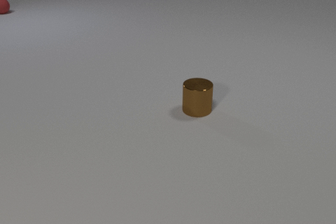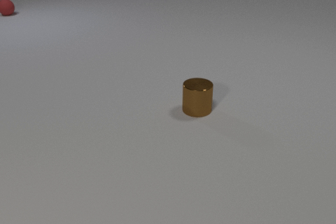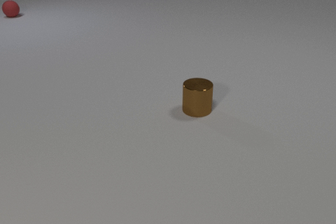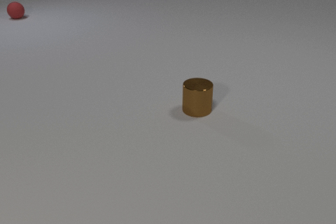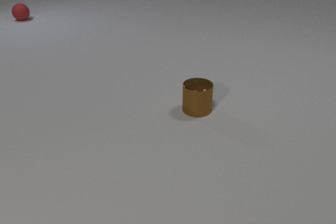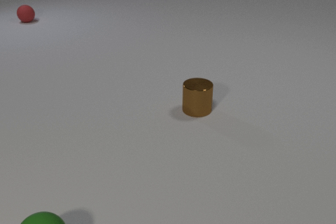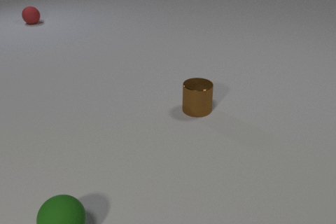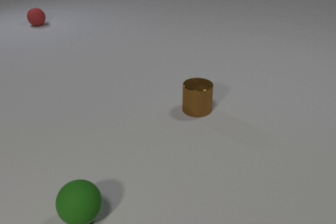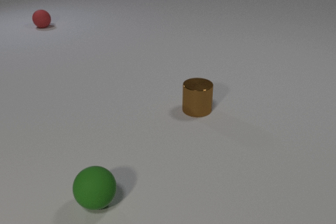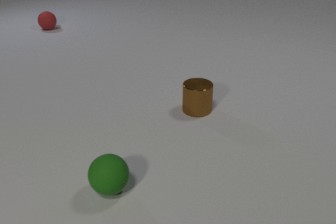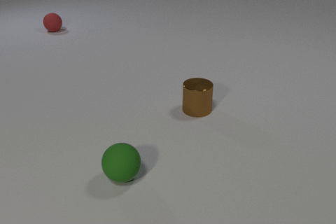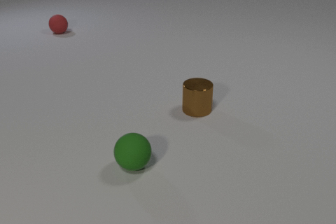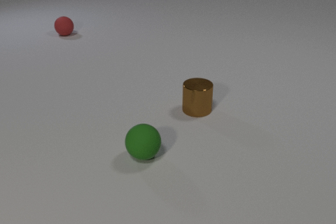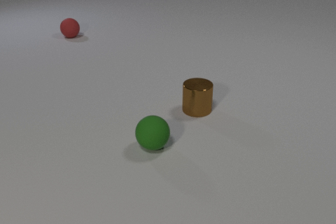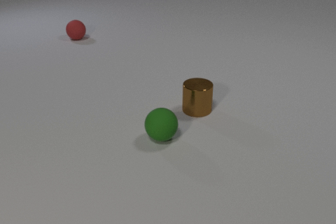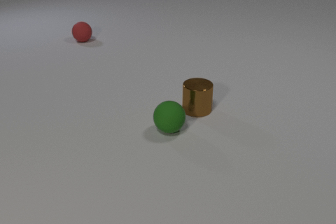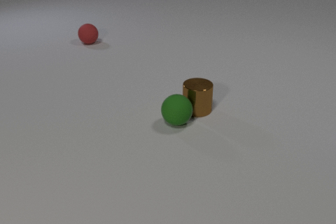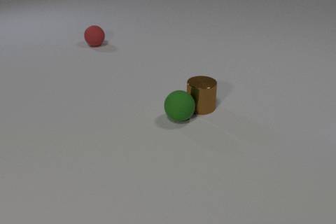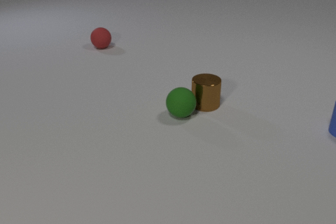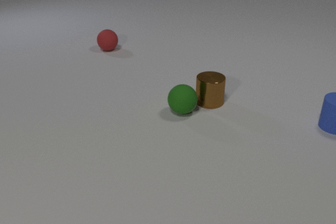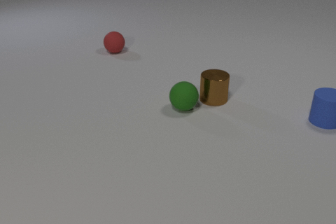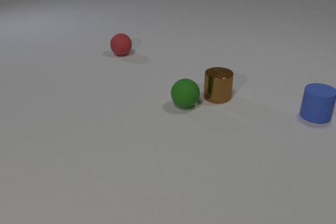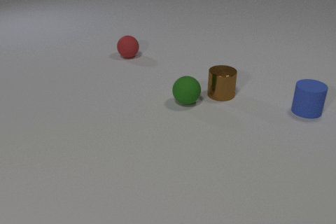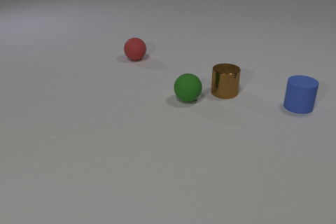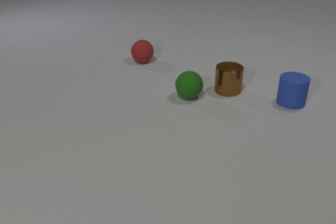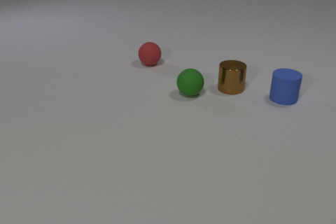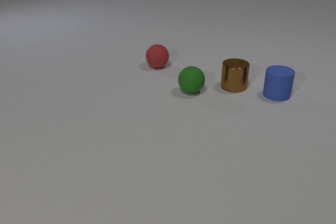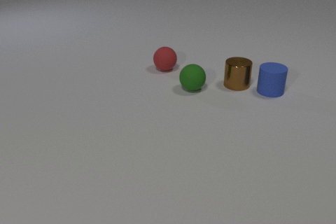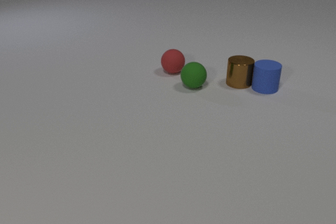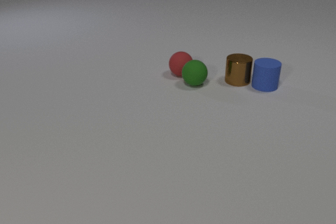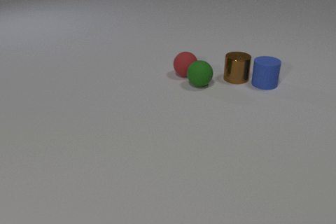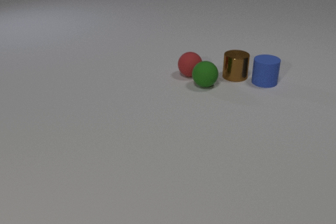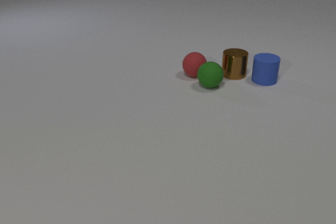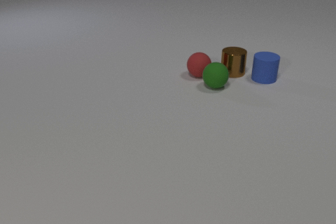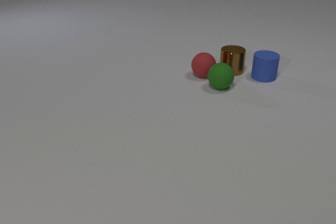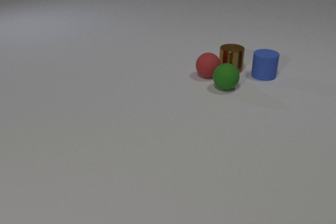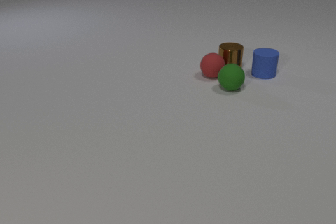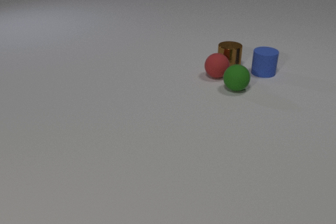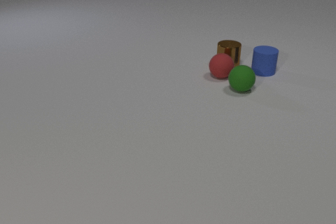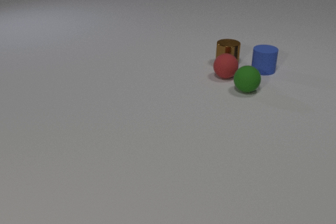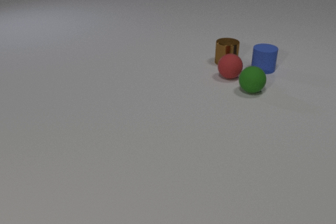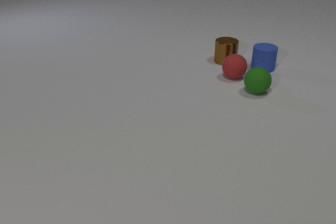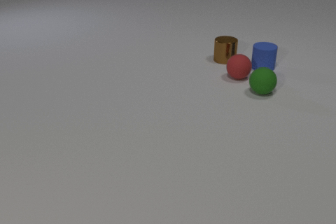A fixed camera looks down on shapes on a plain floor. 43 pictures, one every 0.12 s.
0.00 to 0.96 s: The green rubber sphere comes in at the bottom edge, rolls away from the camera and to the right. The red rubber sphere rolls toward the camera and to the right.
0.96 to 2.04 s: The green rubber sphere rolls away from the camera and to the right. The red rubber sphere rolls toward the camera and to the right. The green rubber sphere and the brown metal cylinder collide.
2.04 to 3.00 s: The green rubber sphere rolls away from the camera. The brown metal cylinder slides away from the camera and to the right. The red rubber sphere rolls toward the camera and to the right. The blue rubber cylinder comes in at the right edge, slides to the left and away from the camera.
3.00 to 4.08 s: The green rubber sphere rolls to the right and away from the camera. The brown metal cylinder slides away from the camera. The red rubber sphere rolls to the right and toward the camera. The blue rubber cylinder slides away from the camera and to the left. The brown metal cylinder and the blue rubber cylinder collide. The green rubber sphere and the red rubber sphere collide.
4.08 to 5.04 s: The green rubber sphere rolls to the right. The brown metal cylinder slides away from the camera. The red rubber sphere rolls to the right. The blue rubber cylinder slides away from the camera.
How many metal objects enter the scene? 0.
What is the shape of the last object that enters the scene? cylinder.
How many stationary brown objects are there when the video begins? 1.
